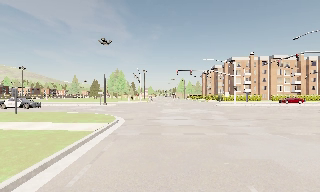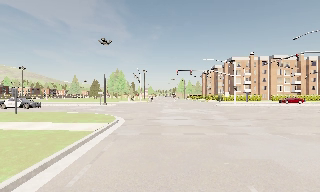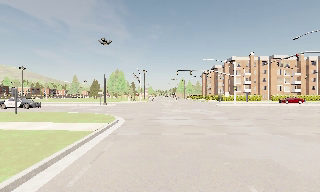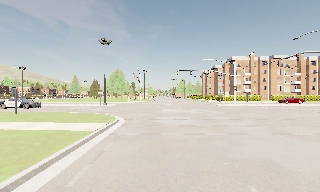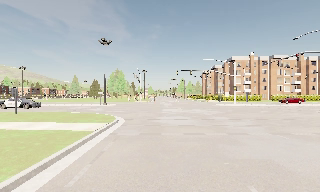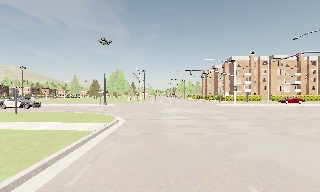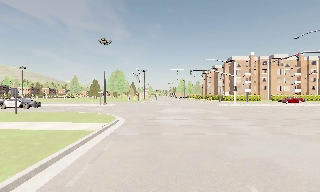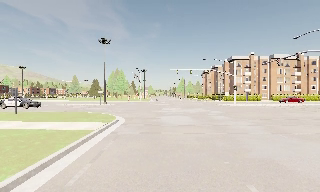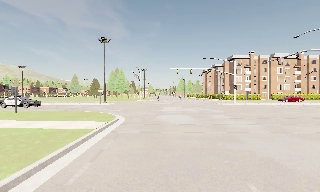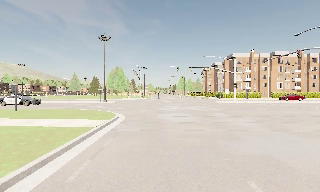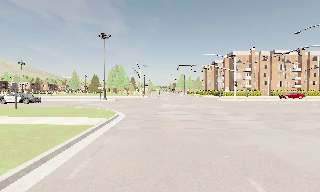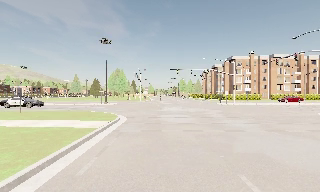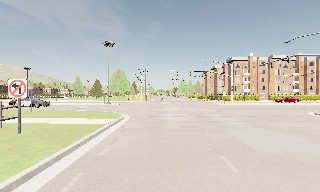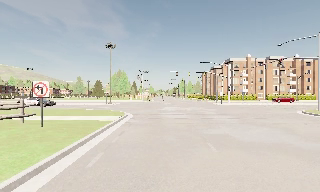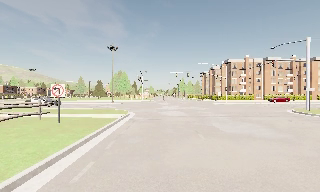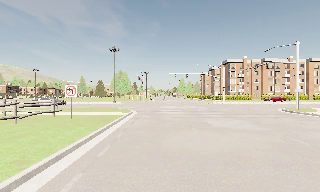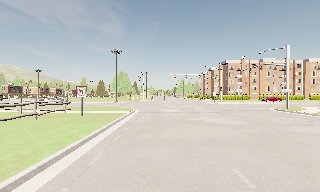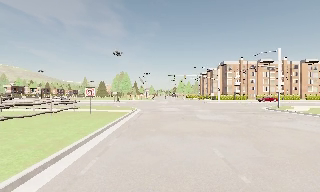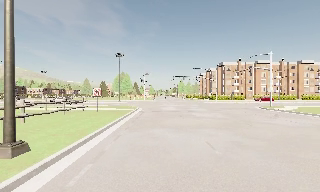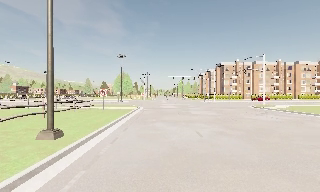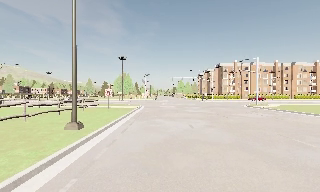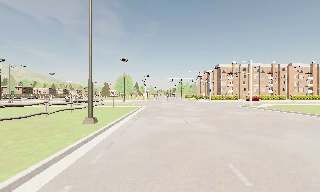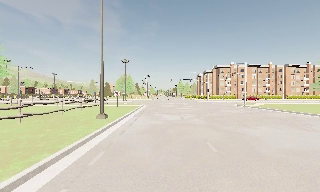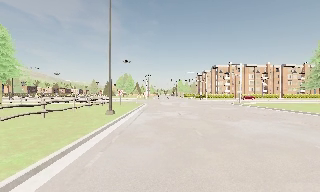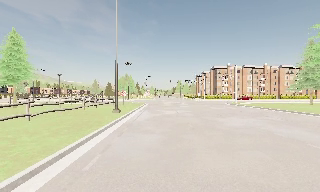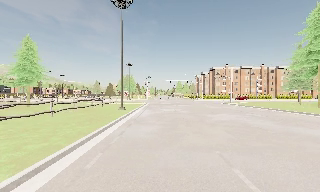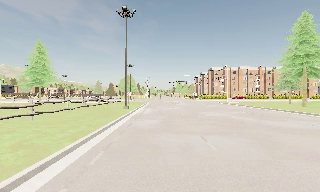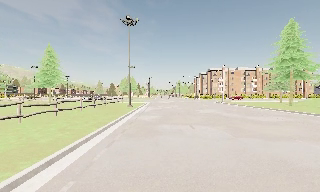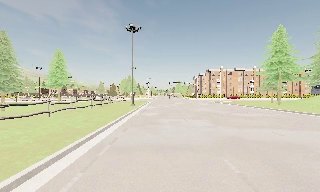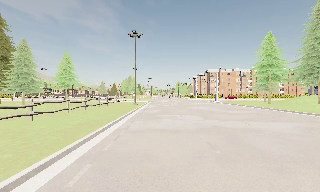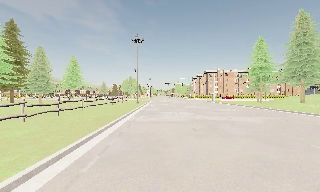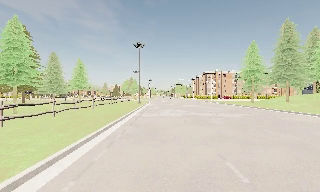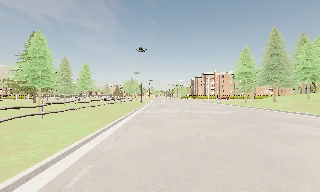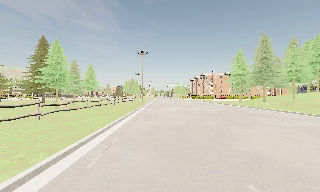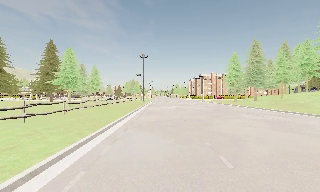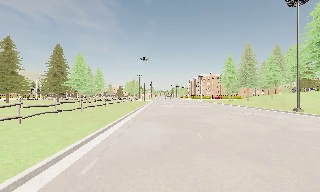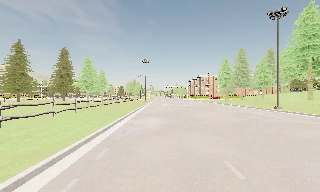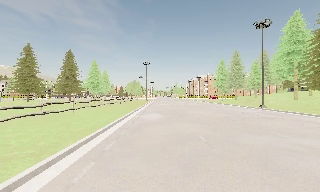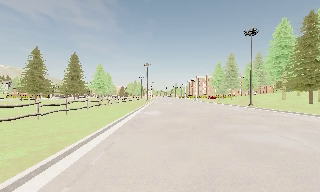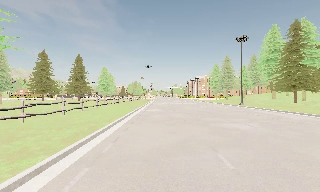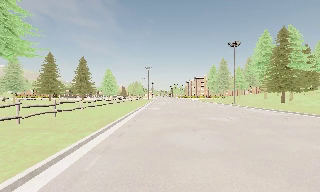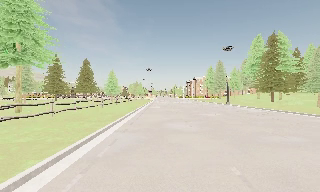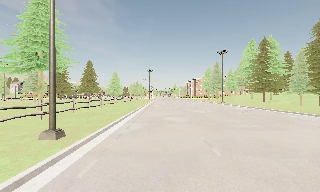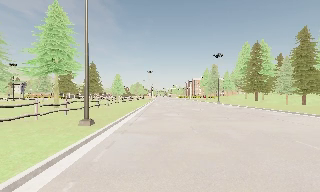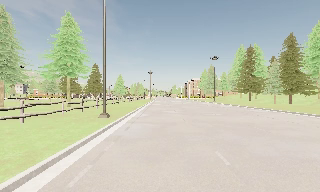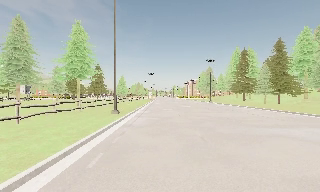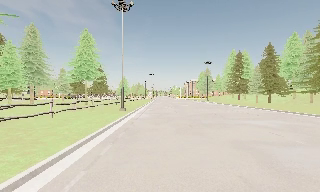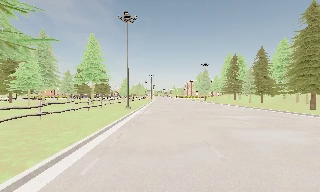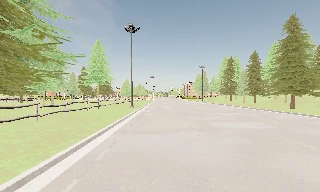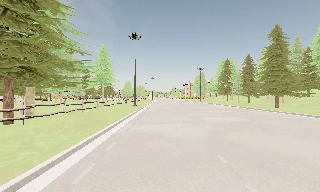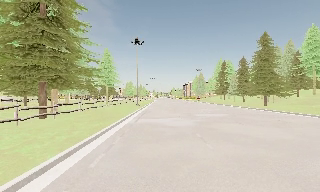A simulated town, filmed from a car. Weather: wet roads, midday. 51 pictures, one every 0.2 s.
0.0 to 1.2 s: The camera keeps its place and its aim.
1.2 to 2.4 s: The camera travels backward, about 1.5 m, so what stands in front gets smaller. It gains speed.
2.4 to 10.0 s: The camera travels backward, about 90 m, so what stands in front gets smaller. It gains speed.
The film runs backward here.
